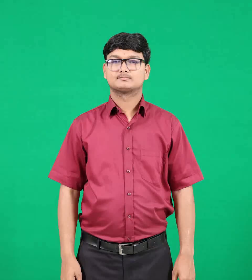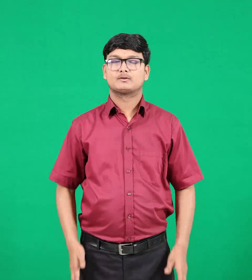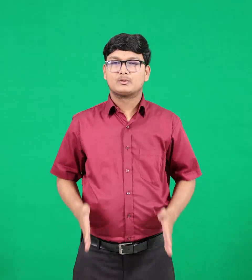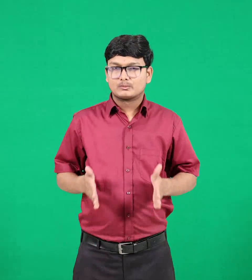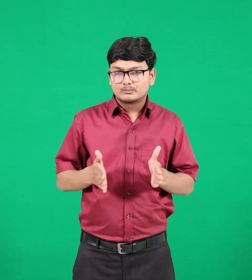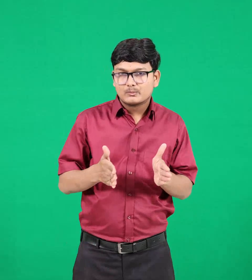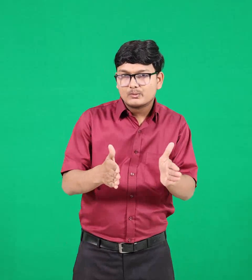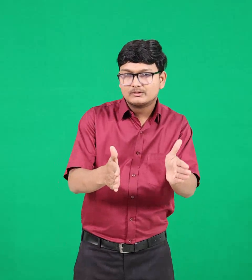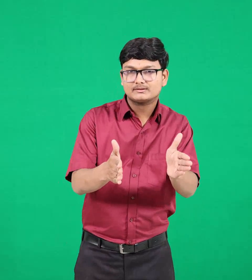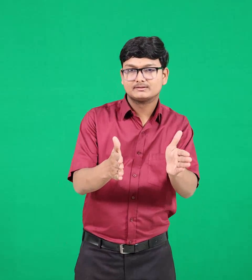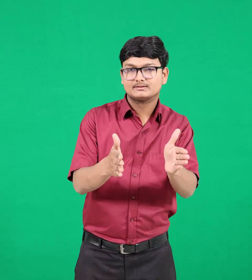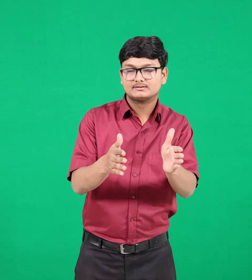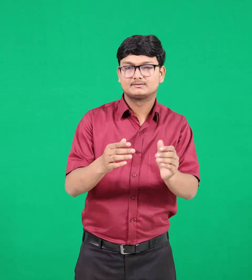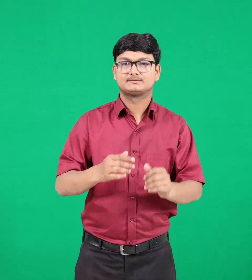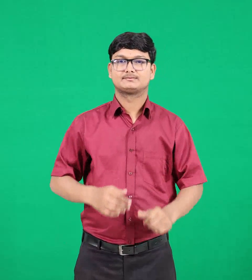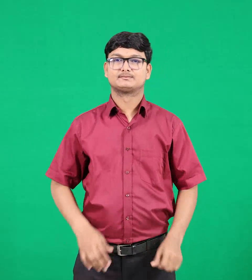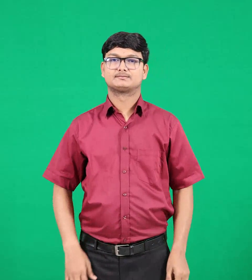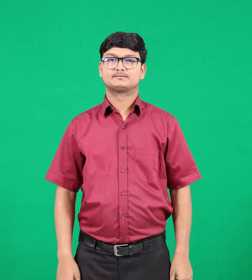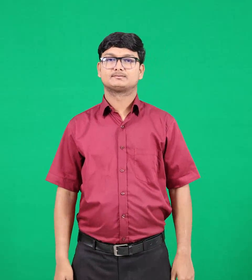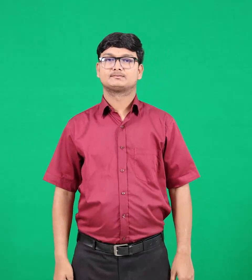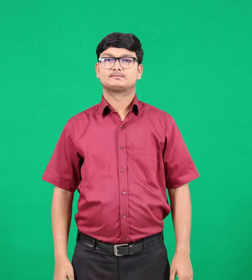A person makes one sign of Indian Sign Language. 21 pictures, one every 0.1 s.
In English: way
